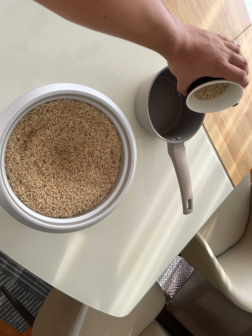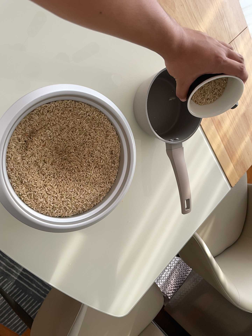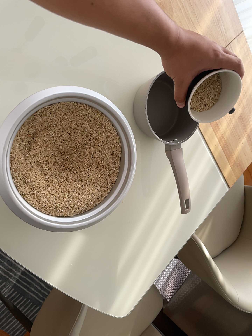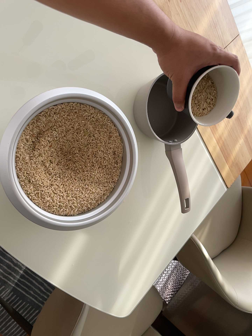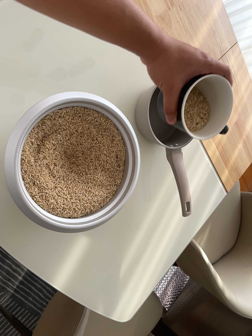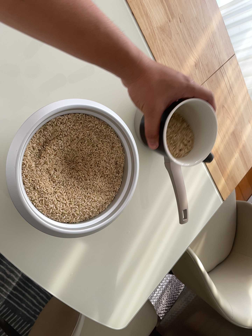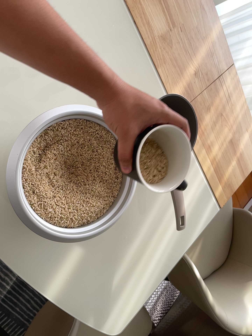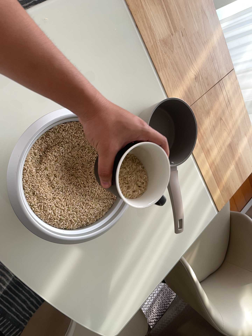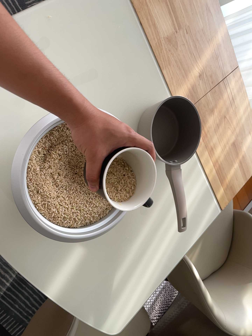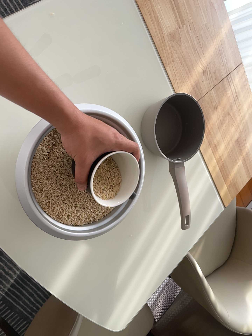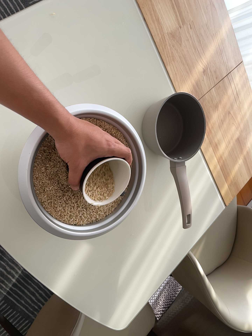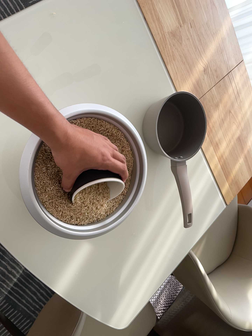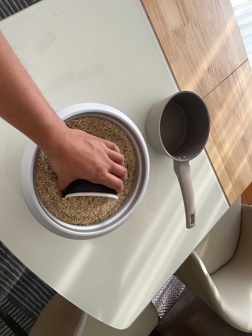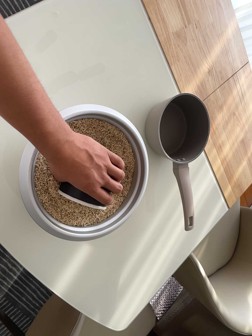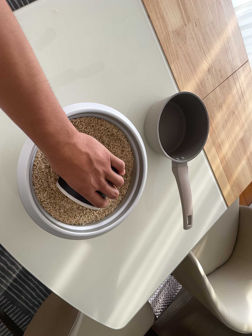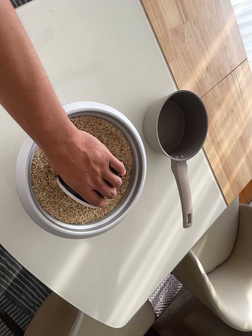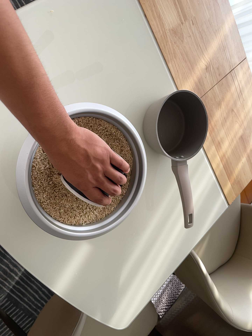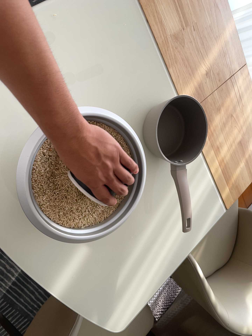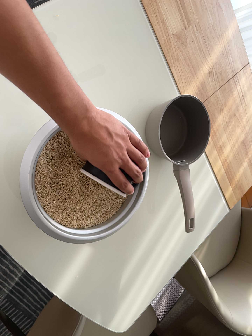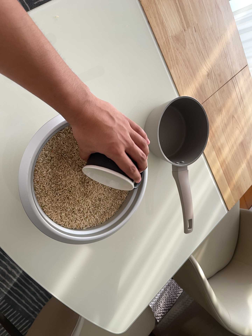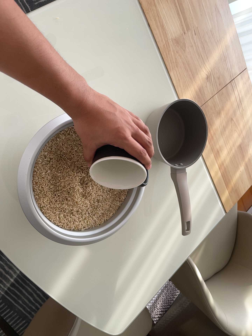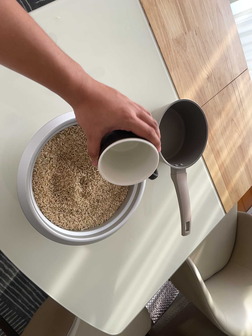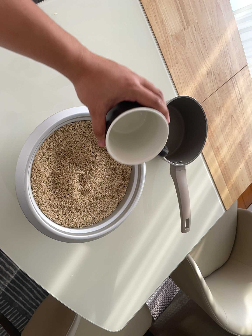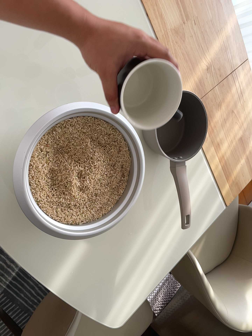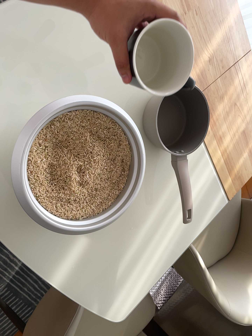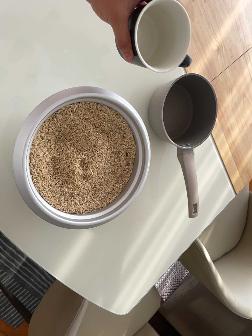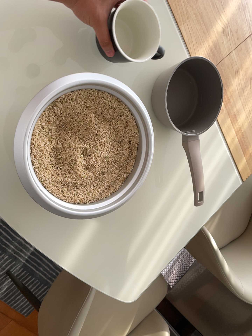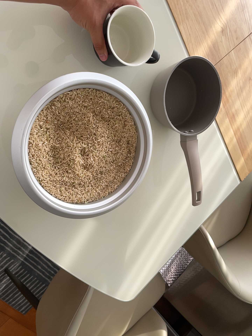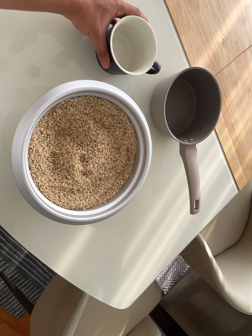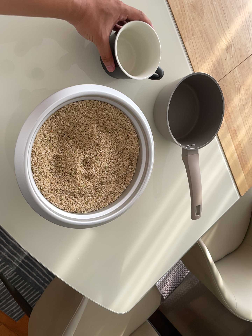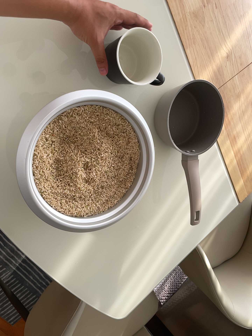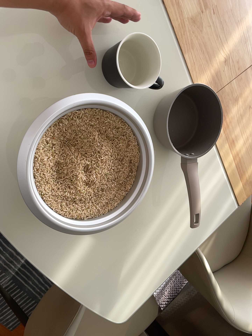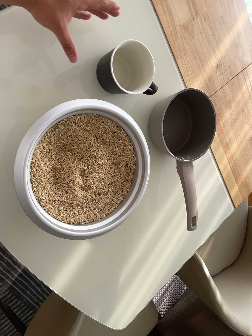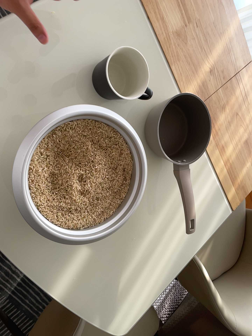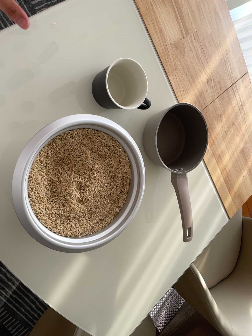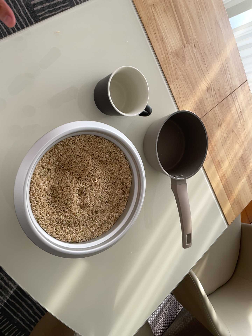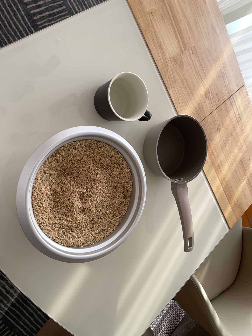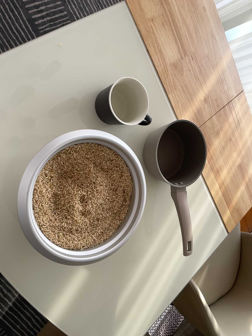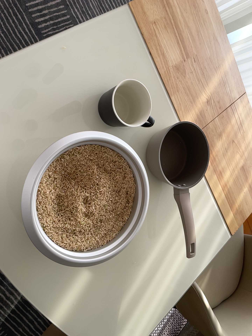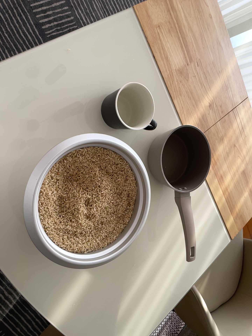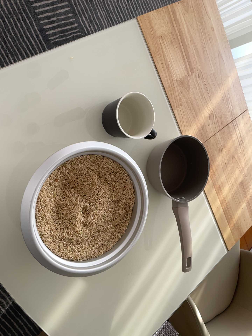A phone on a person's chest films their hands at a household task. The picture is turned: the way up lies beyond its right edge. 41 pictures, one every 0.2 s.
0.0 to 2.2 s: The camera travels to its left, about 8 cm.
2.2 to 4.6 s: The camera shifts only a little, or ends up much as it began.
4.6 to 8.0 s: The camera's aim tips toward the top of its view by about 10 degrees, and the scene shifts downward.
The film runs backward here.
